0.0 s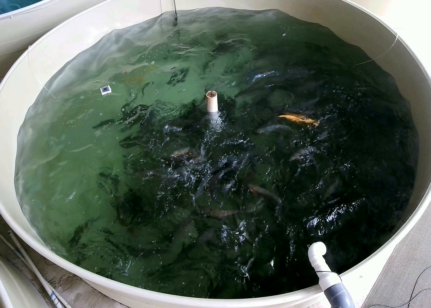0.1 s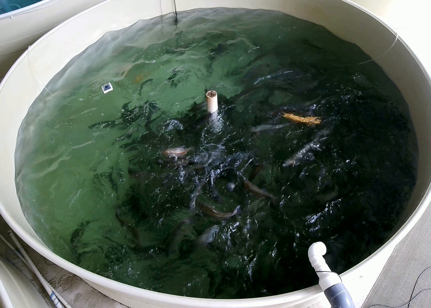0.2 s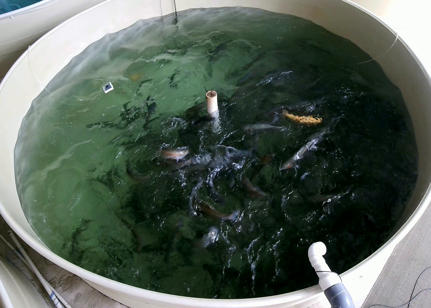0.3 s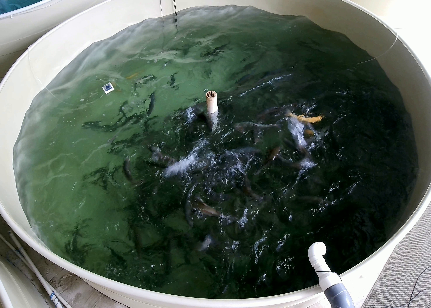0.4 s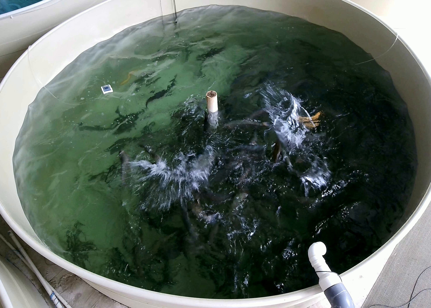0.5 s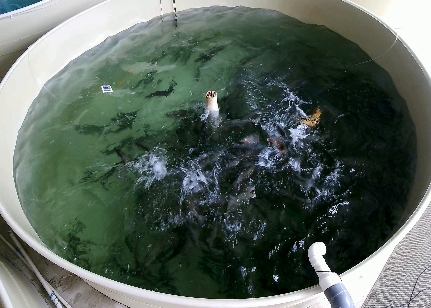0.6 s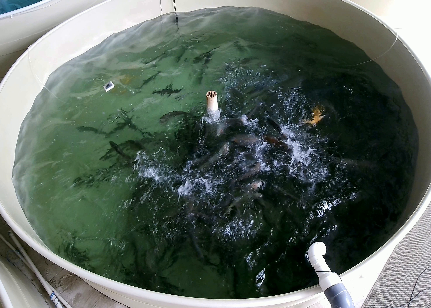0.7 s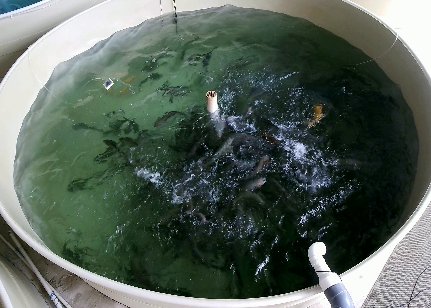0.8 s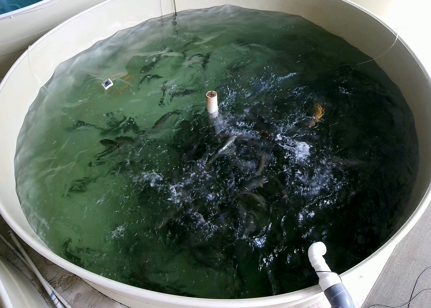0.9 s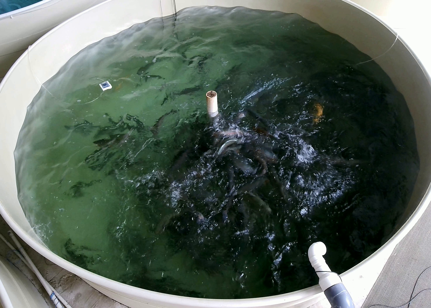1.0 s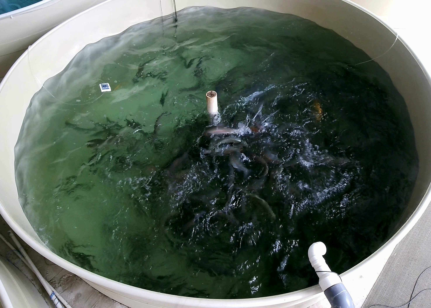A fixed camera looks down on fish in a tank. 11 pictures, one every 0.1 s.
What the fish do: Strong feeding.
